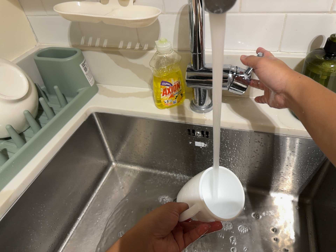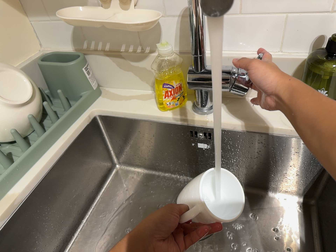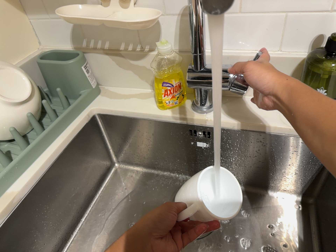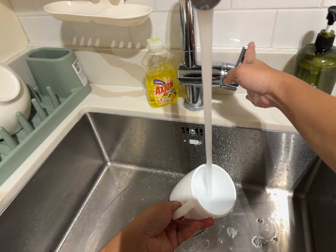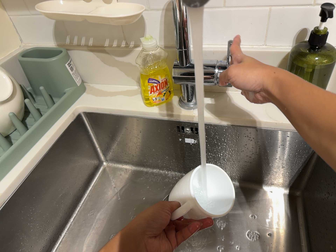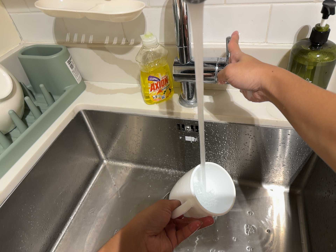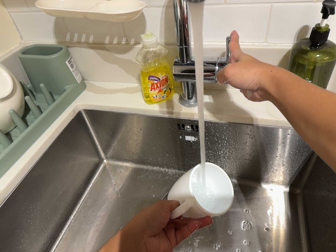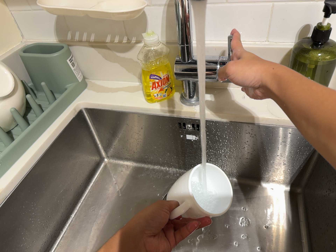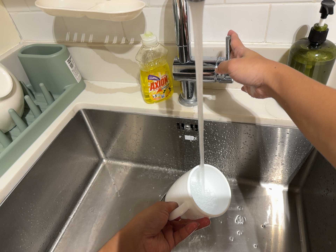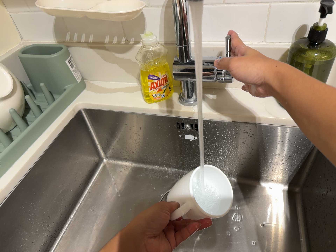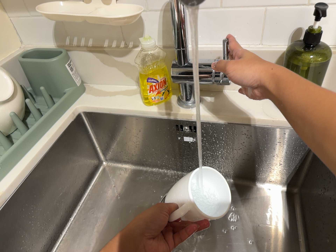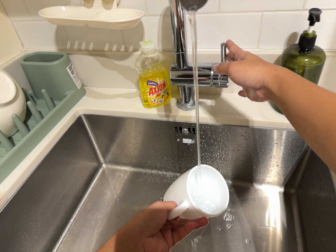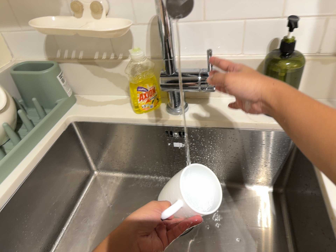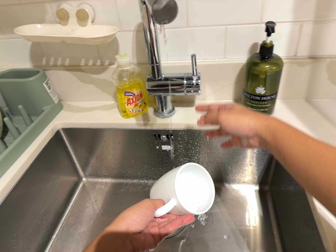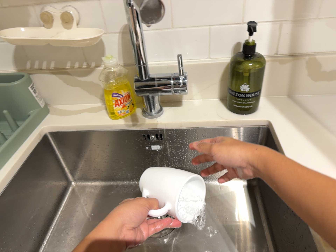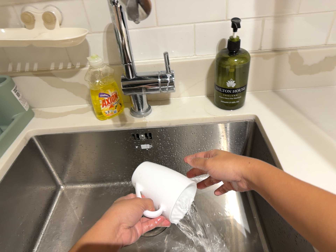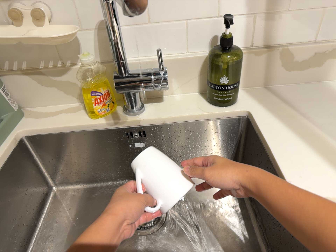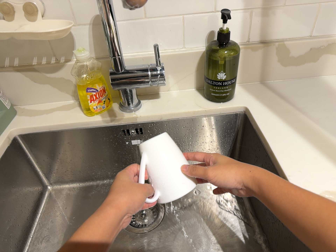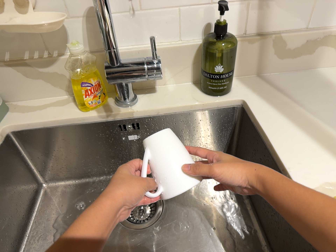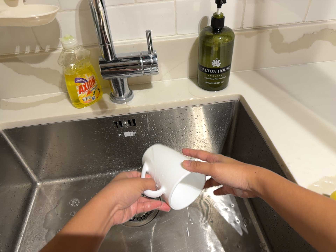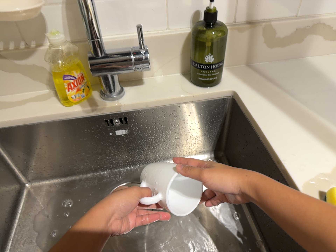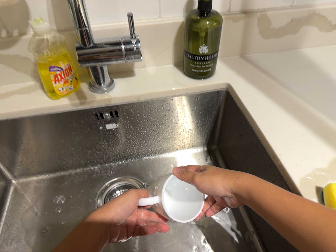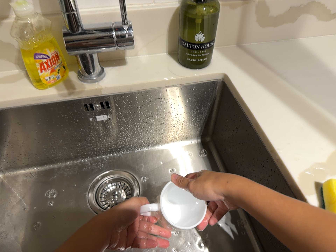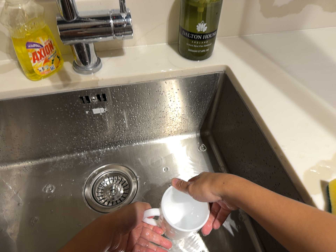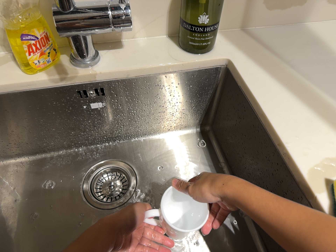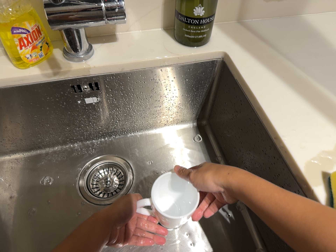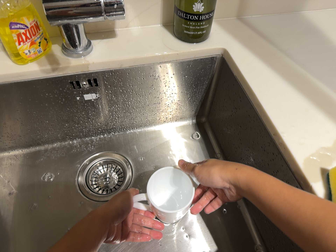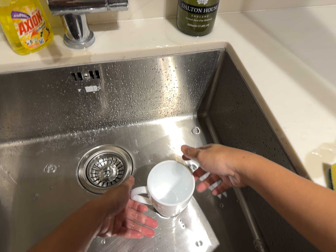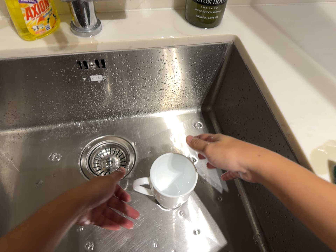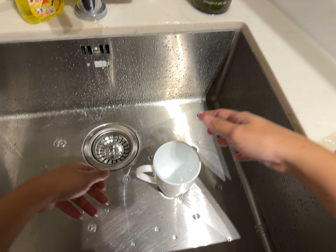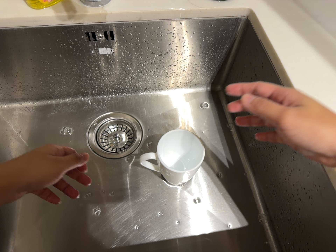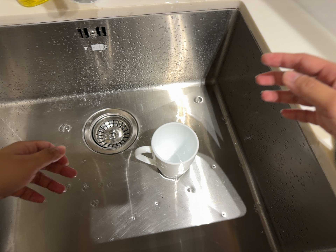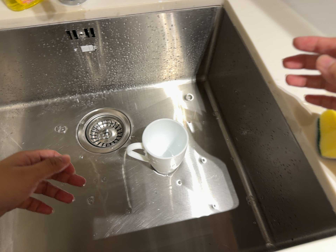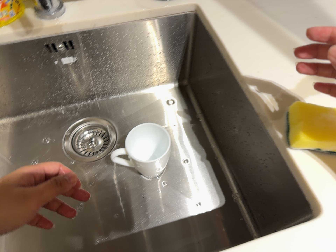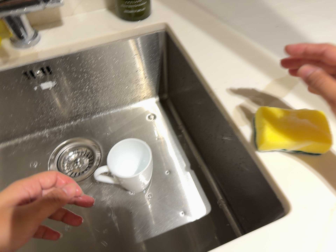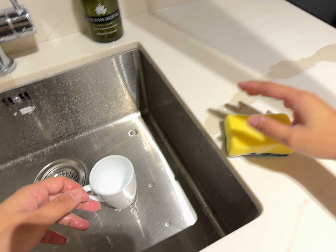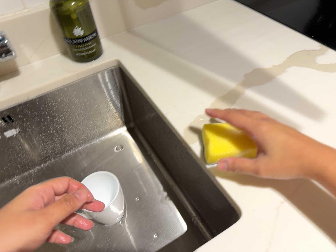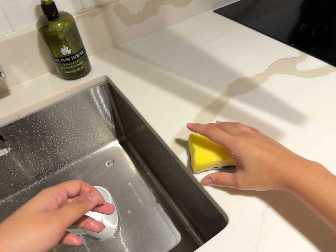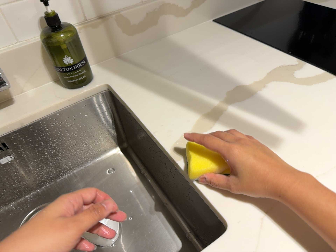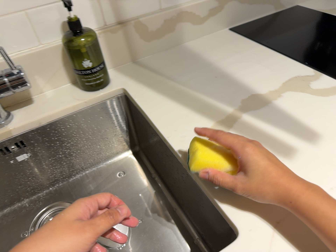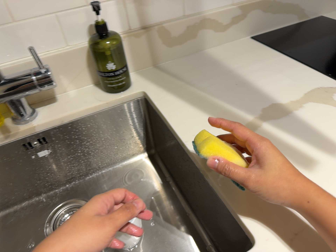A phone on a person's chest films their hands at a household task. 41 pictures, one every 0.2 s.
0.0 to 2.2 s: The camera shifts only a little, or ends up much as it began.
2.2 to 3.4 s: The camera pans to its right by about 15 degrees. It rolls about its line of sight by about 10 degrees, and the scene rotates counterclockwise.
3.4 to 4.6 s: The camera pans to its right by about 10 degrees. It travels forward, about 9 cm, so what stands in front looms larger. Its aim tips toward the bottom of its view by about 10 degrees, and the scene shifts upward.
4.6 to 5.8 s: The camera shifts only a little, or ends up much as it began.
5.8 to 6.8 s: The camera travels to its right, about 9 cm, so close, fixed things drift to the left. It rolls about its line of sight by about 10 degrees, and the scene rotates counterclockwise.
6.8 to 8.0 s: The camera travels backward, about 7 cm, so what stands in front gets smaller. Its aim tips toward the top of its view by about 10 degrees, and the scene shifts downward.
The film runs forward here.
